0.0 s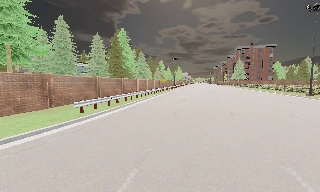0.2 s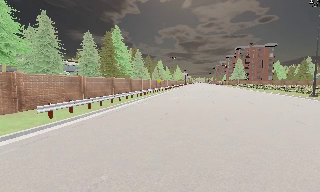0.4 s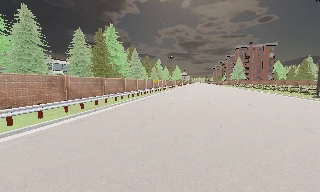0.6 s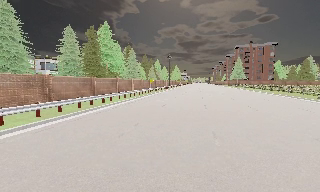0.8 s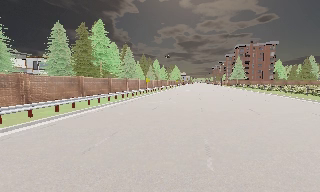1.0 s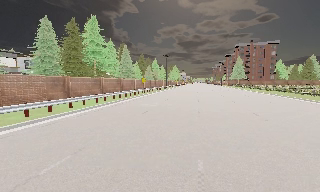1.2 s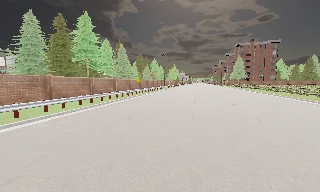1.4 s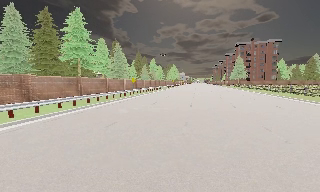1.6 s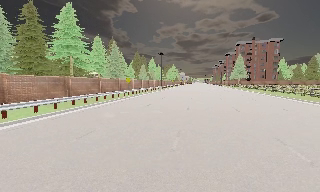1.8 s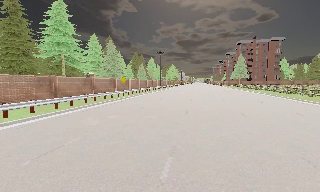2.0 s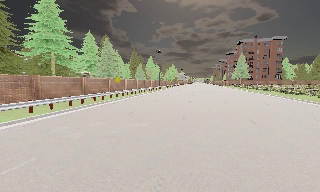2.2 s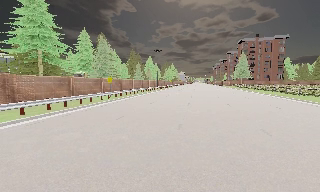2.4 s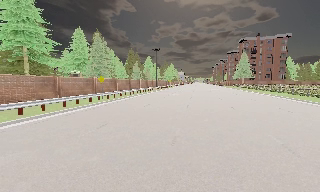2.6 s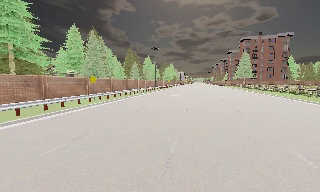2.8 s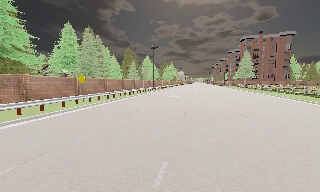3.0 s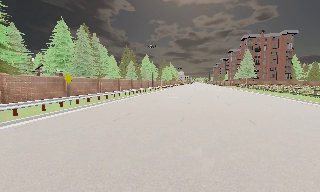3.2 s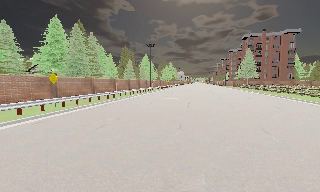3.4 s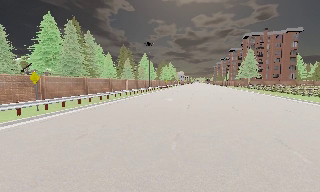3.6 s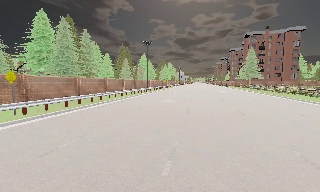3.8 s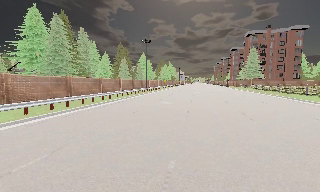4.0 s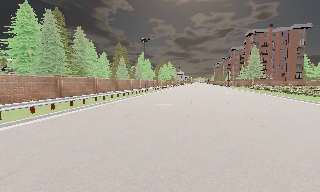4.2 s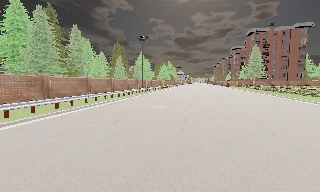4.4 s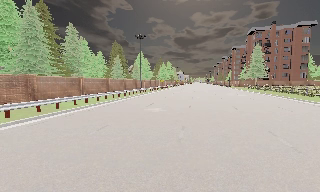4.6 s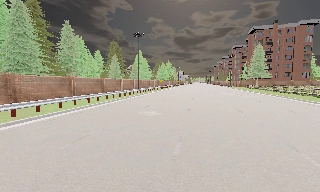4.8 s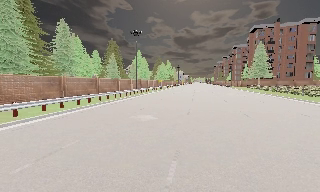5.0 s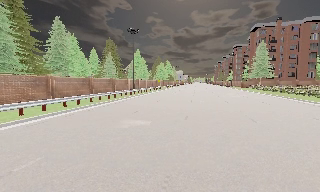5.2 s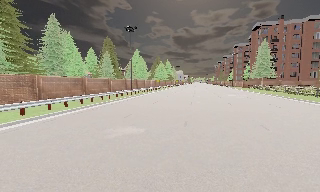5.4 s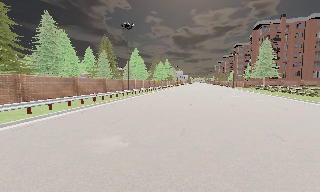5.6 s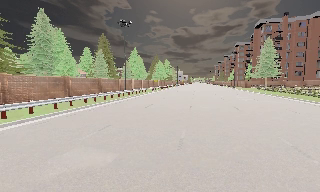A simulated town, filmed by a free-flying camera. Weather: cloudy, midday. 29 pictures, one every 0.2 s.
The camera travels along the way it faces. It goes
forward.
0.0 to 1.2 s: The camera travels forward and to its right, about 10 m, so what stands in front looms larger.
1.2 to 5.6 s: The camera travels forward, about 30 m, so what stands in front looms larger.
The film runs forward here.
